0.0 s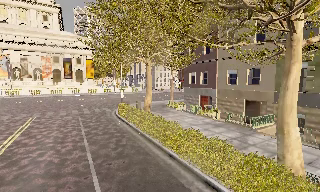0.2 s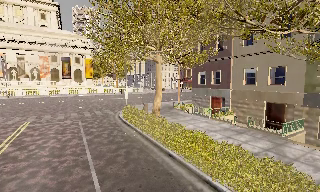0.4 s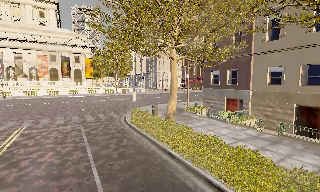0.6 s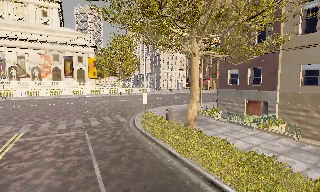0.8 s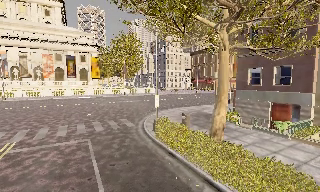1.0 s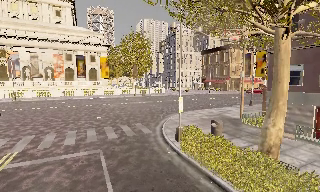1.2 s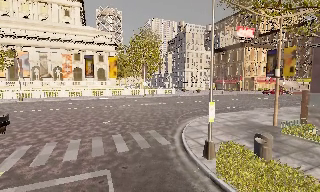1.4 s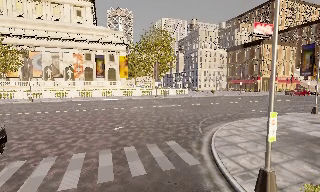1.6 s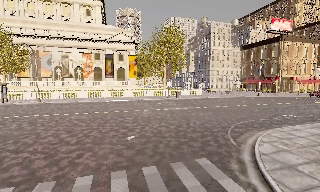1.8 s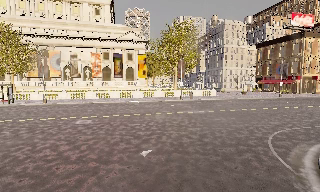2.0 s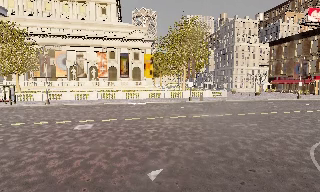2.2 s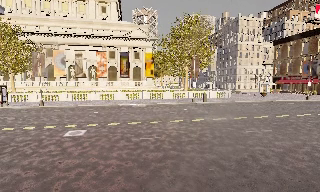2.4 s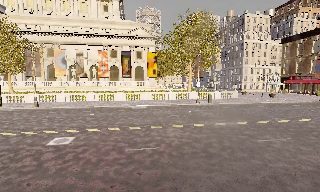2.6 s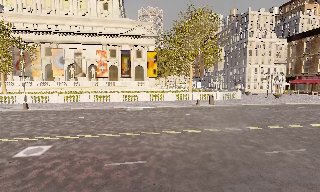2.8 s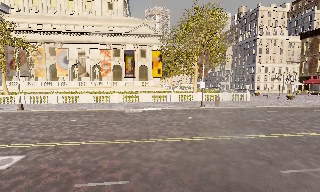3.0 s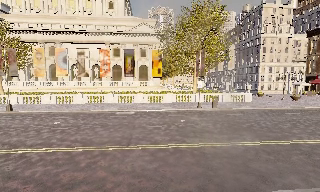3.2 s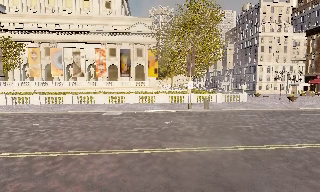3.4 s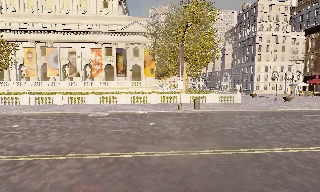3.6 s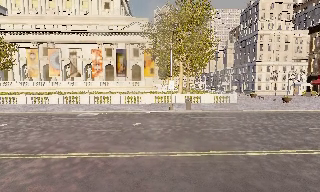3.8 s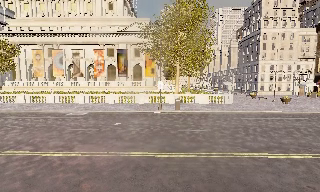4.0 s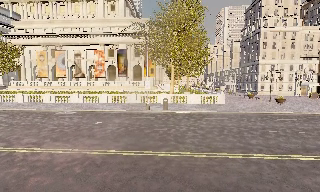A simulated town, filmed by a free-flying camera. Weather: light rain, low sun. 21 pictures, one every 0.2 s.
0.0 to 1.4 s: The camera travels forward and to its left, about 12 m, so what stands in front looms larger.
1.4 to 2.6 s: The camera pans to its left, which is counterclockwise from overhead, by about 10 degrees. It travels forward, about 10 m, so what stands in front looms larger.
2.6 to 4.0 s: The camera pans to its left, which is counterclockwise from overhead, by about 10 degrees. It travels to its right, about 11 m, so close, fixed things drift to the left.
The film runs forward here.
